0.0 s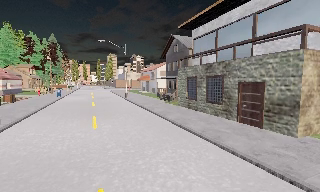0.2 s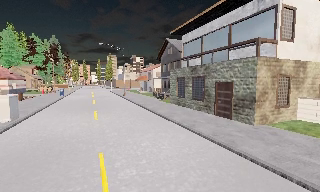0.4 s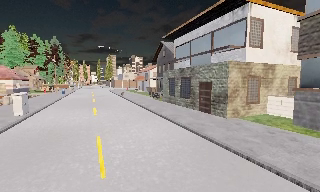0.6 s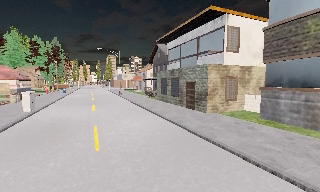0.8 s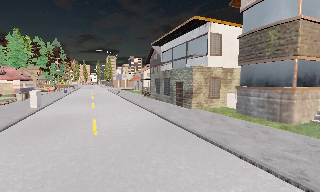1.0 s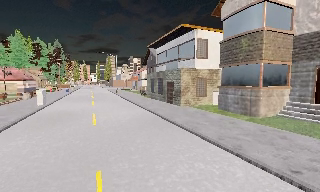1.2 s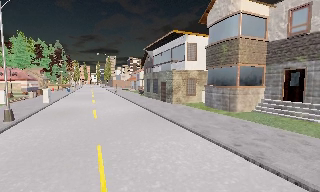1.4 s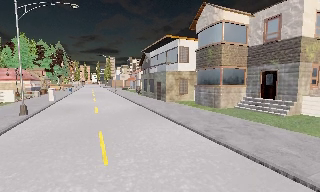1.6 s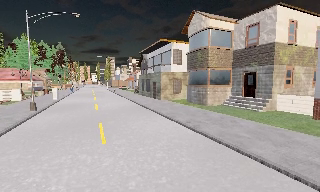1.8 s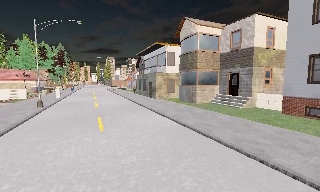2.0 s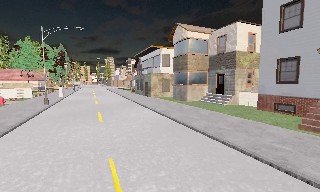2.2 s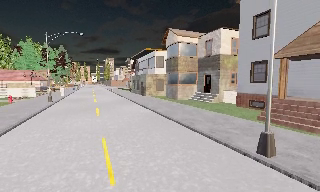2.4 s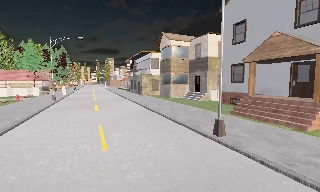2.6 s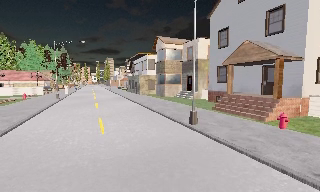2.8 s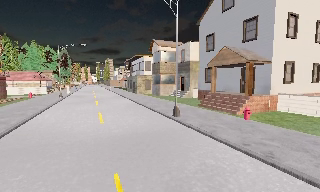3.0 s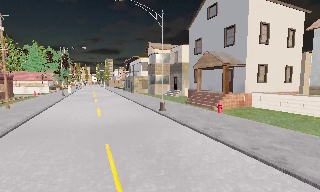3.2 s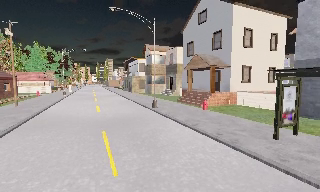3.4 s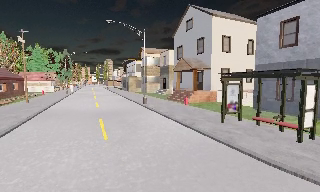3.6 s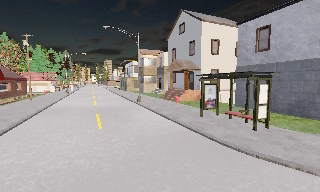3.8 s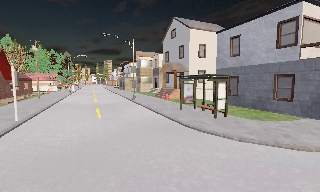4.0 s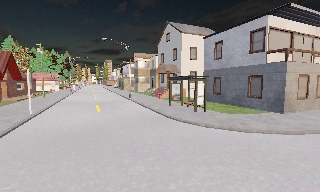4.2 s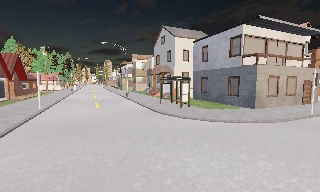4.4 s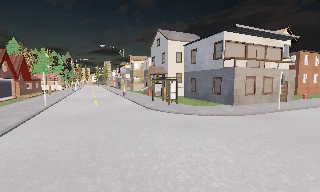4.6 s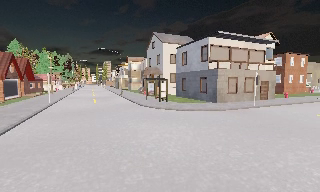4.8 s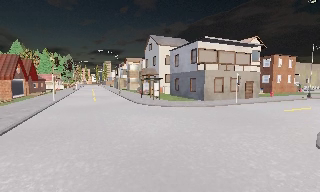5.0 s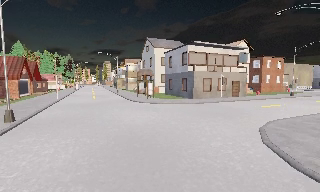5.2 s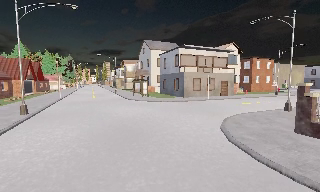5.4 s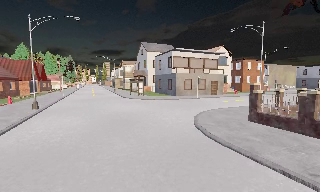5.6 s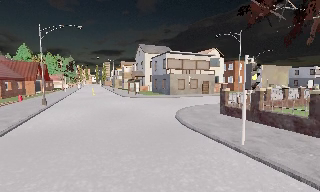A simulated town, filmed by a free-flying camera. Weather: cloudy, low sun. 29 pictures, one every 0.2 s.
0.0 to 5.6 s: The camera travels backward and to its right, about 55 m, so what stands in front gets smaller.
The film runs forward here.
